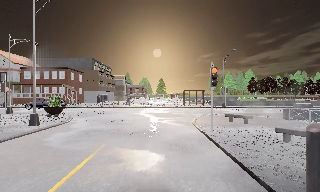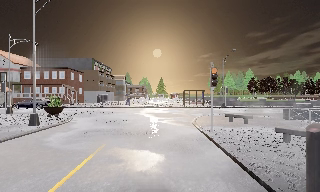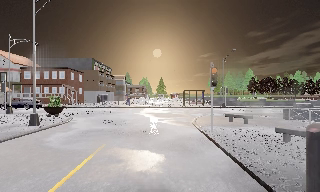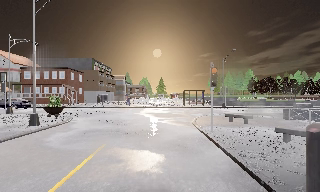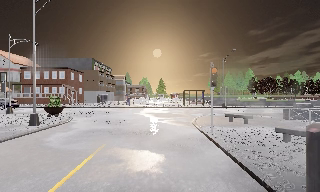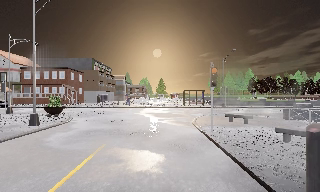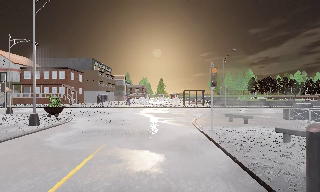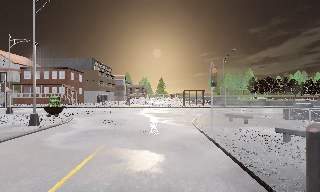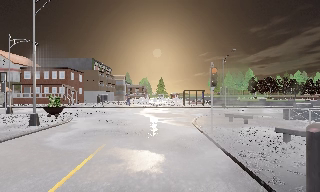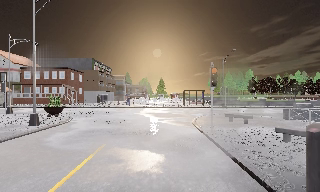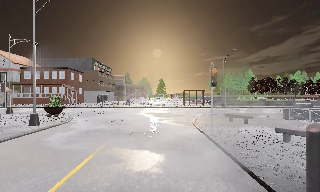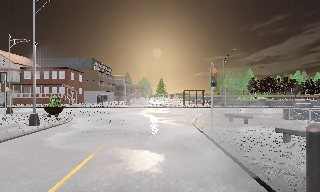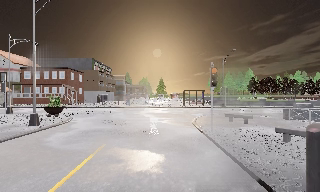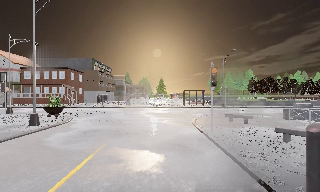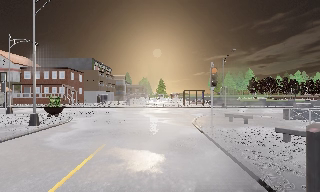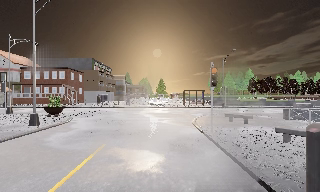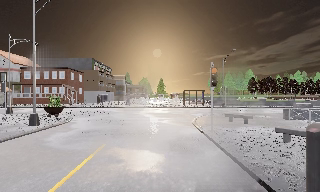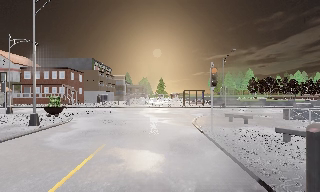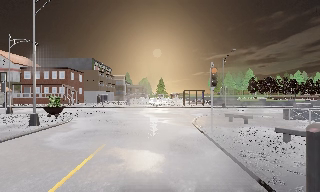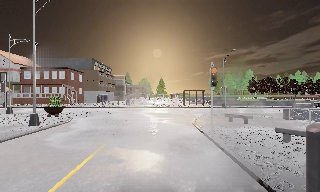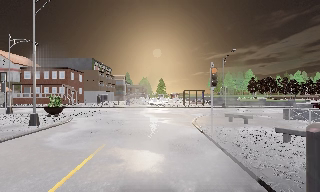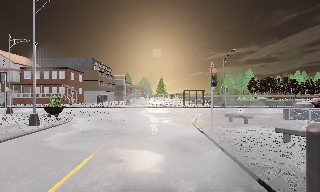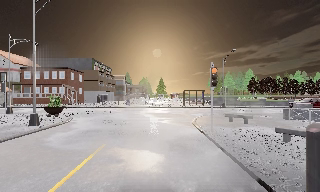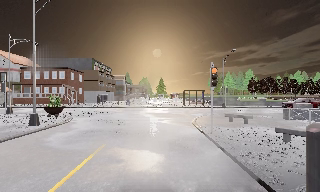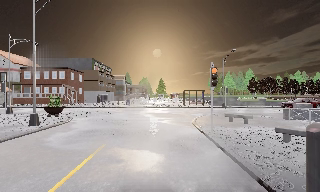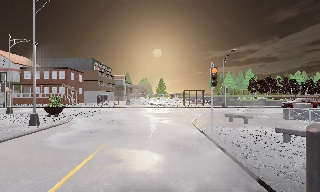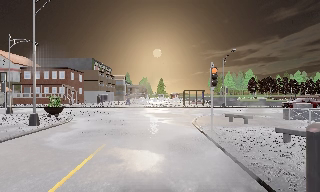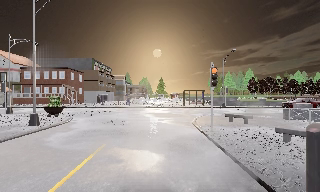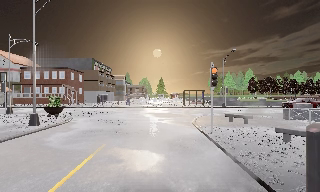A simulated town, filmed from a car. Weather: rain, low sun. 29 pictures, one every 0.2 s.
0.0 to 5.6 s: The camera keeps its place and its aim.
The film runs forward here.
